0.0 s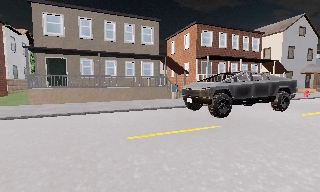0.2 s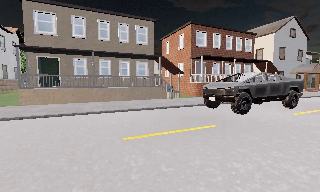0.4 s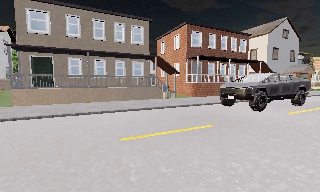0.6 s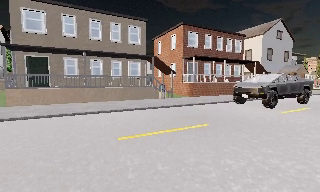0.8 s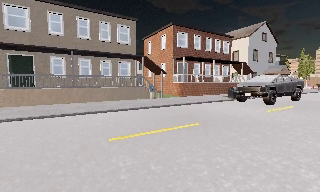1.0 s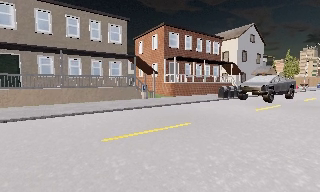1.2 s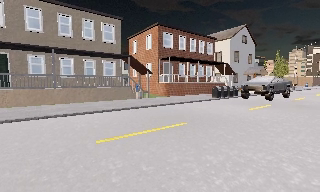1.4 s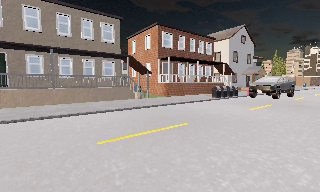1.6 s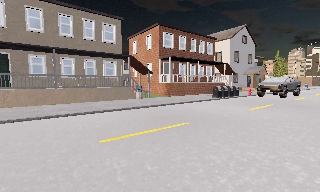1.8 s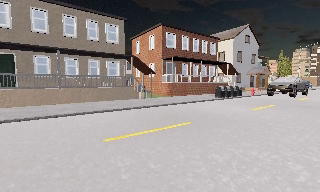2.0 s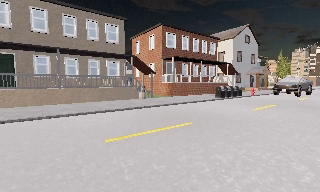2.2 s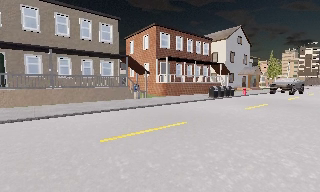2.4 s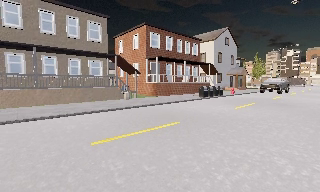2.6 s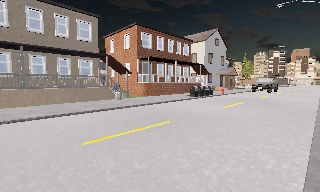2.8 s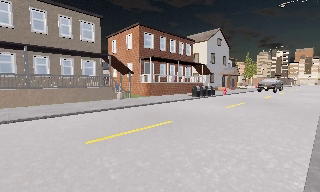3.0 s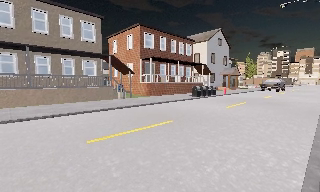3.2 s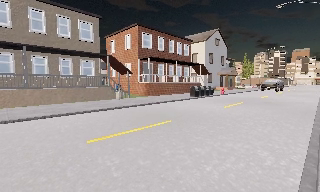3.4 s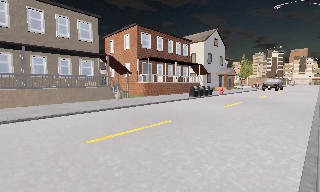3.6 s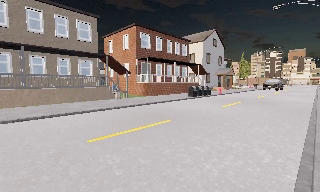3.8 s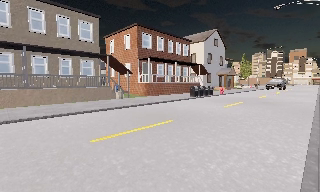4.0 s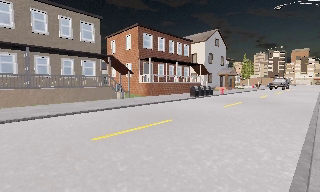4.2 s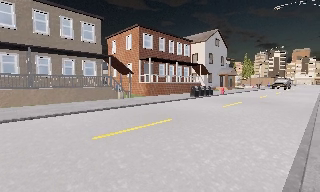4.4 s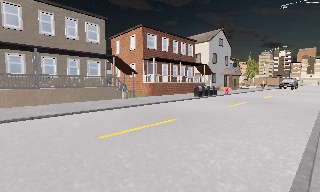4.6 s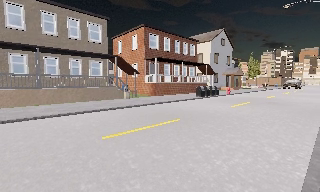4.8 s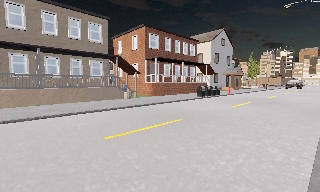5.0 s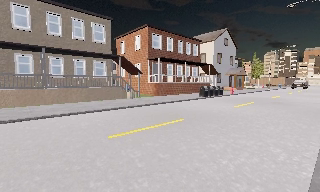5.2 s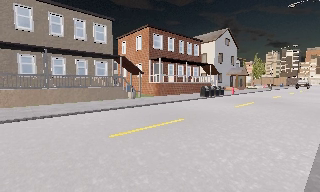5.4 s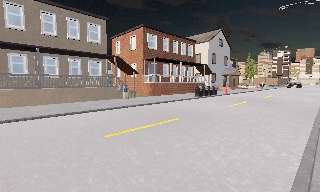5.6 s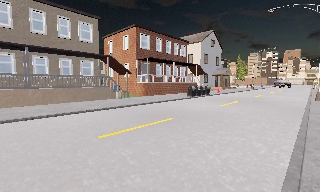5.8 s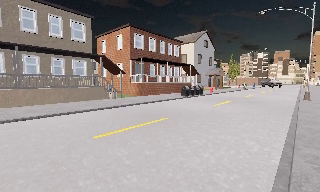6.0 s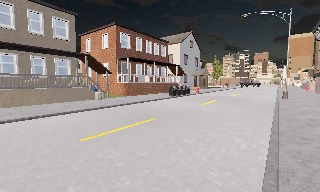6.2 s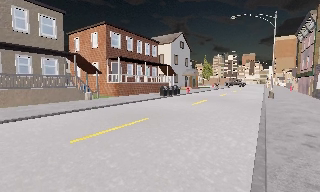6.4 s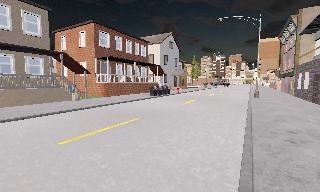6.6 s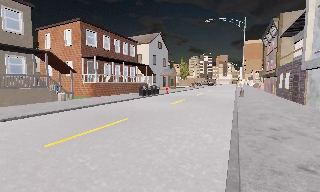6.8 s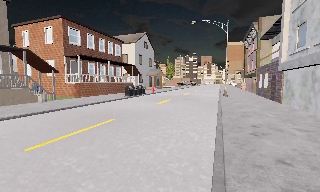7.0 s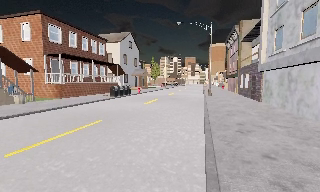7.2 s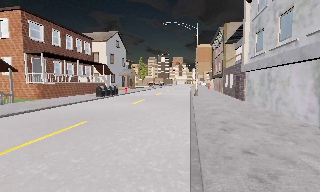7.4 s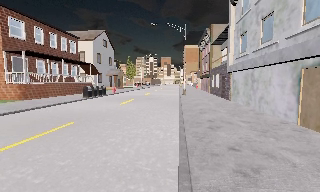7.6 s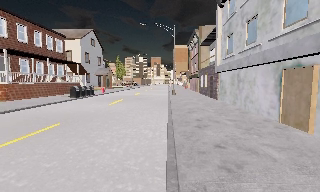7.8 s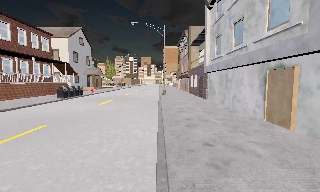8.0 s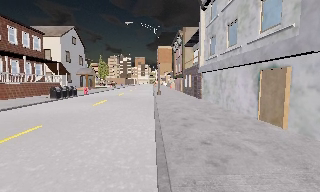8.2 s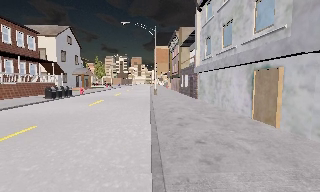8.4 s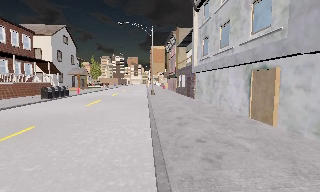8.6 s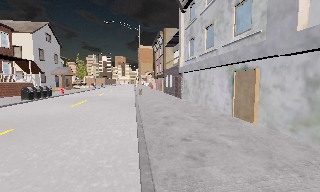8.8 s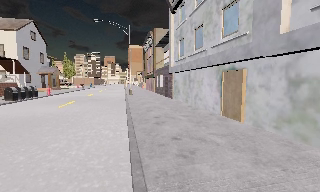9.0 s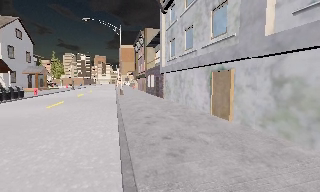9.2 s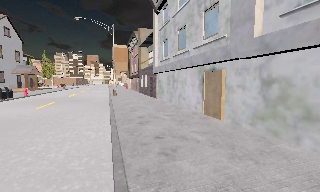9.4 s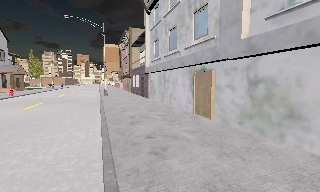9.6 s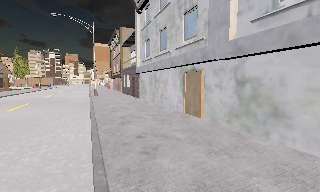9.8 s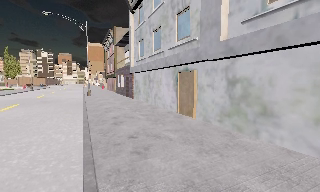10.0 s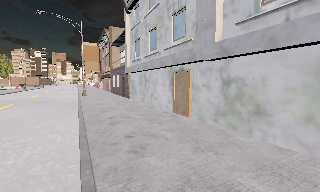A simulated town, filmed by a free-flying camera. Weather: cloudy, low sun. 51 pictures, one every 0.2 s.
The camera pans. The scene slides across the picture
to the left.
The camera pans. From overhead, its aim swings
clockwise.
0.0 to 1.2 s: The scene slides to the left, as the camera pans about 15 degrees to its right.
1.2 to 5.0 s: The camera travels to its left and backward, about 1 m.
5.0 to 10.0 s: The camera pans to its right, which is clockwise from overhead, by about 75 degrees. It travels backward, about 1 m.
The film runs backward here.
